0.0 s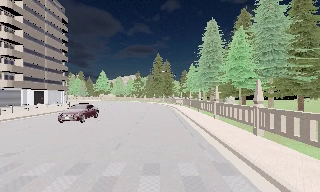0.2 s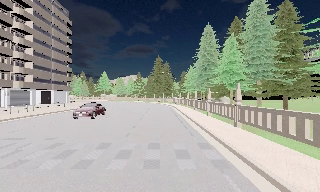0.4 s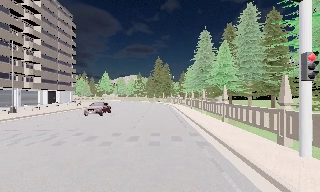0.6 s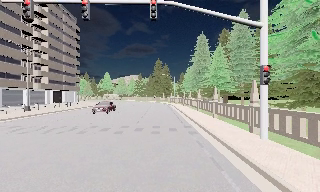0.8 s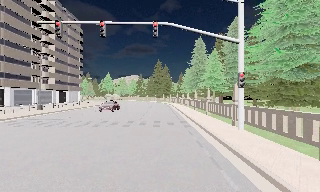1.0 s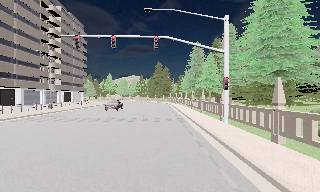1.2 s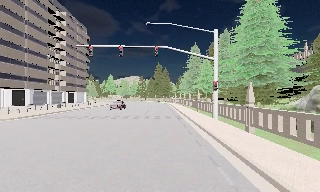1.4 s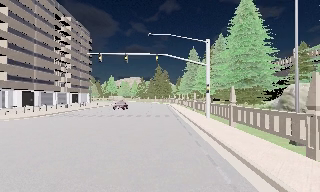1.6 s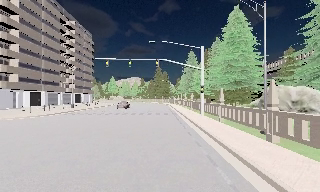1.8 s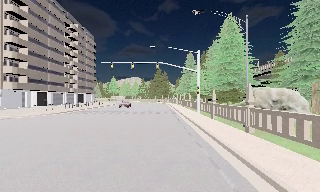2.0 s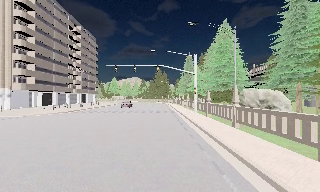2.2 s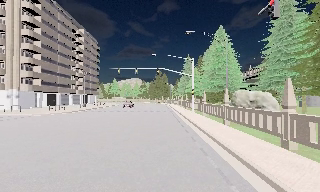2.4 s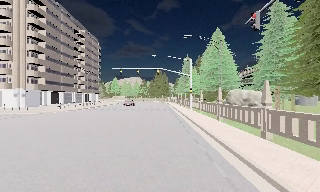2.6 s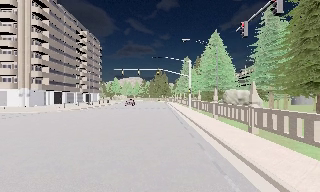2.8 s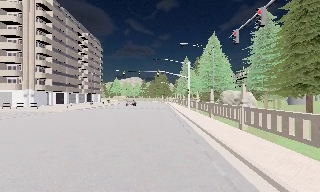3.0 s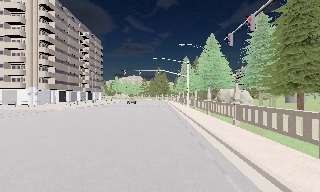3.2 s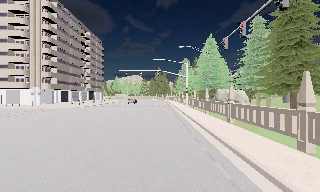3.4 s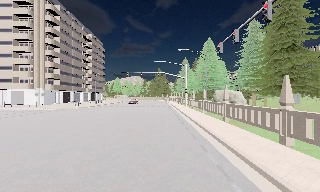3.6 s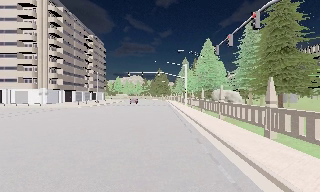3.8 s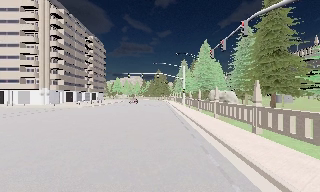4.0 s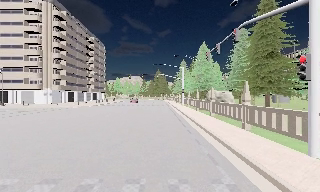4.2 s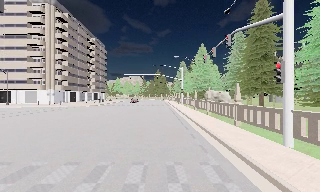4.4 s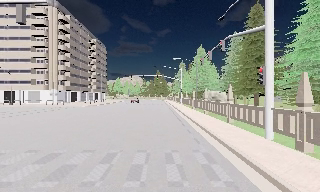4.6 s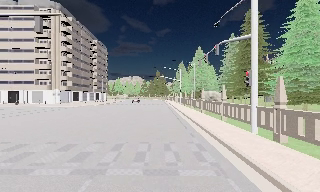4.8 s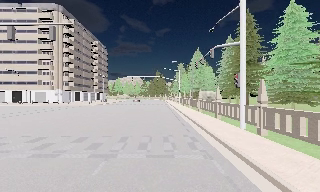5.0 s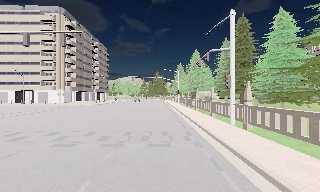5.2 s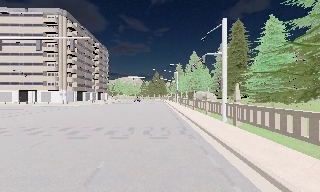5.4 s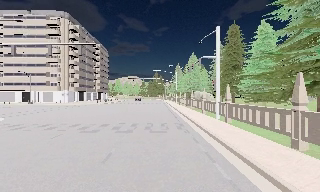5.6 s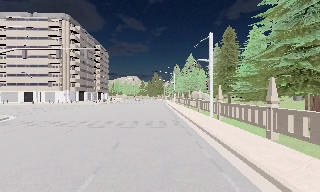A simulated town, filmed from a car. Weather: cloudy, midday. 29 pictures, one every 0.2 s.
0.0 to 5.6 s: The camera travels backward, about 40 m, so what stands in front gets smaller. It loses speed.
The film runs backward here.
